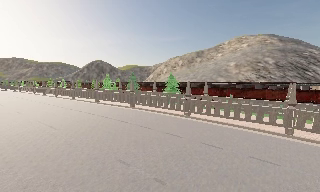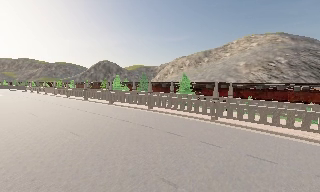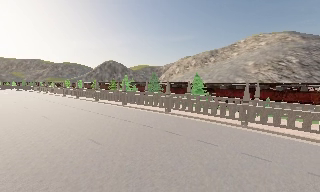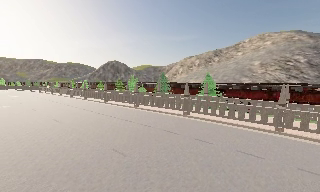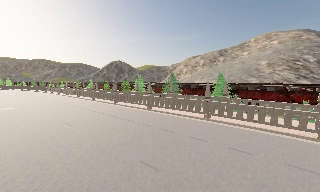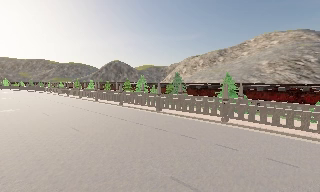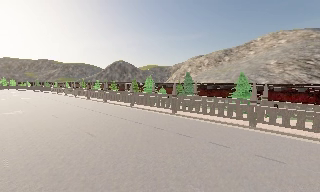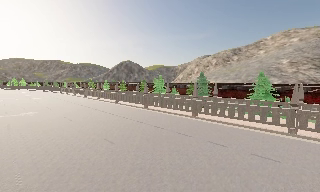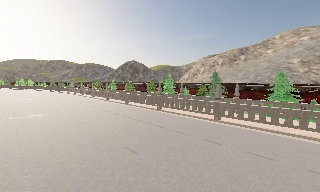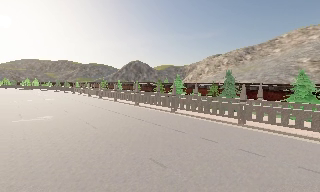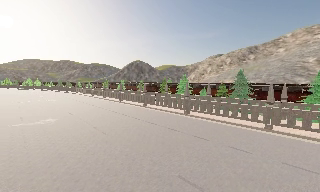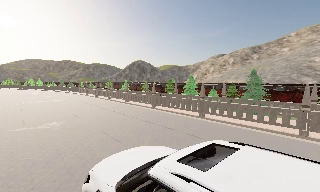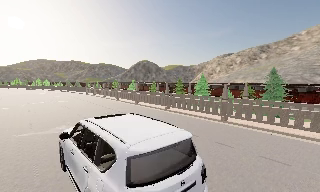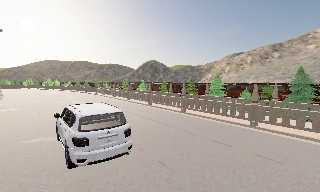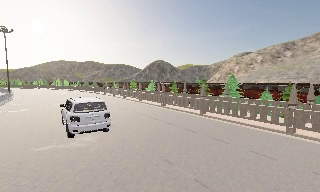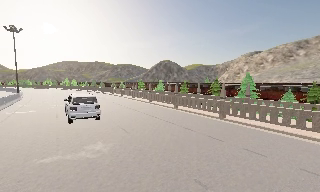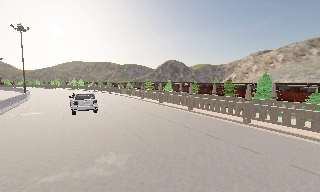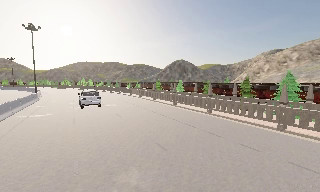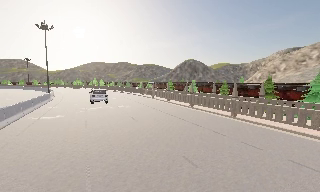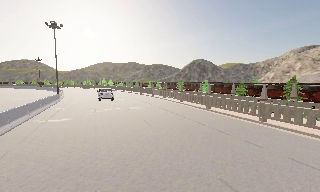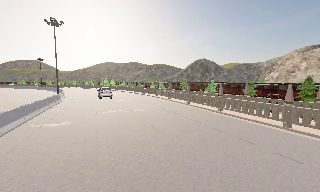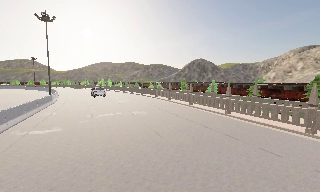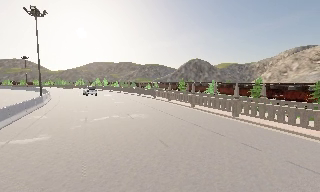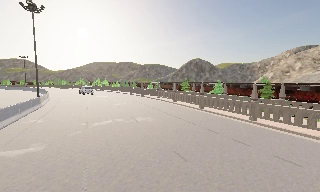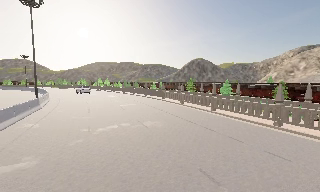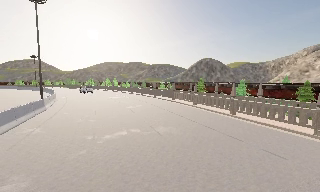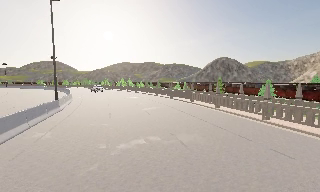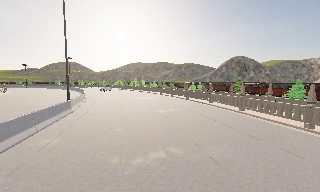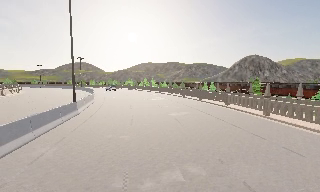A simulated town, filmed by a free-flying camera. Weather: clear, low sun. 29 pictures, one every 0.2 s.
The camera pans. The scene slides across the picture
to the right.
The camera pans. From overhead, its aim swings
counterclockwise.
0.0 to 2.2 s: The camera swings to its left by about 10 degrees, and the scene slides to the right. It travels to its left and forward, about 17 m, so close, fixed things drift to the right.
2.2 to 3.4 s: The camera pans to its left, which is counterclockwise from overhead, by about 15 degrees. It travels forward and to its left, about 9 m, so what stands in front looms larger.
3.4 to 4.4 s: The camera travels forward and to its left, about 7 m, so what stands in front looms larger.
4.4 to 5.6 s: The camera swings to its left by about 15 degrees, and the scene slides to the right. It travels forward, about 9 m, so what stands in front looms larger.
The film runs forward here.
